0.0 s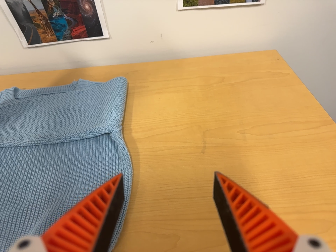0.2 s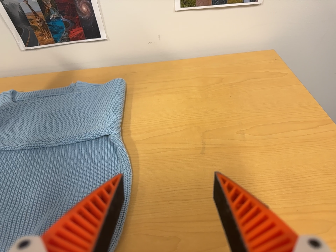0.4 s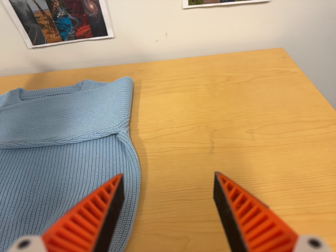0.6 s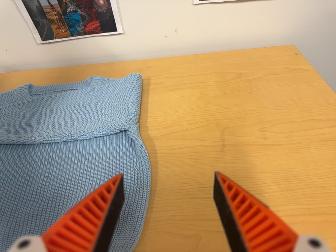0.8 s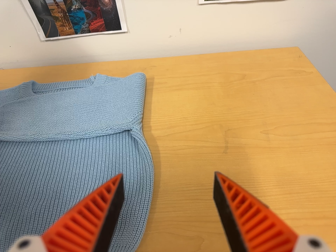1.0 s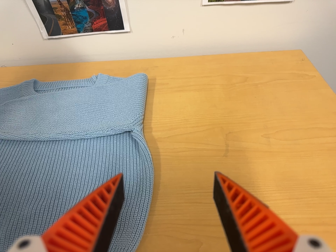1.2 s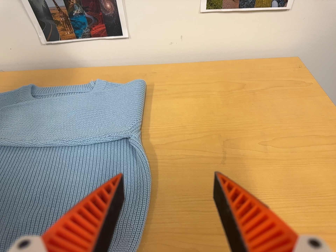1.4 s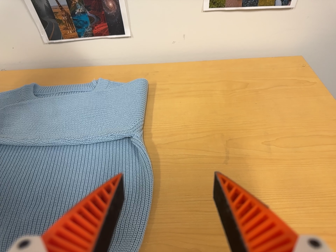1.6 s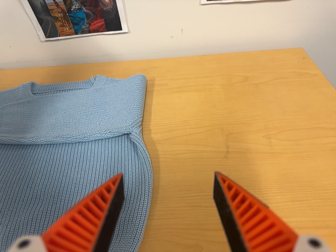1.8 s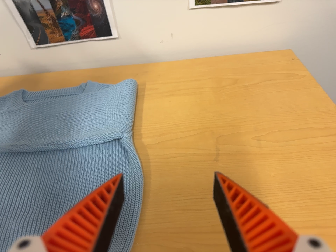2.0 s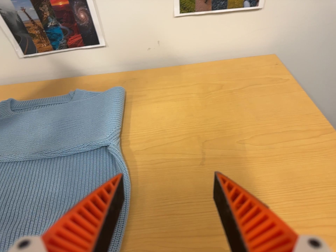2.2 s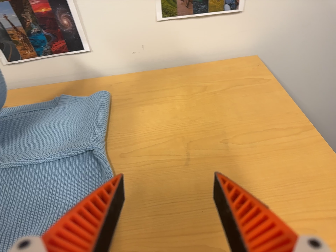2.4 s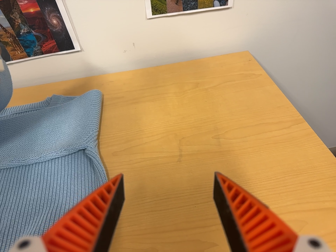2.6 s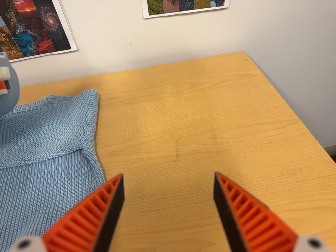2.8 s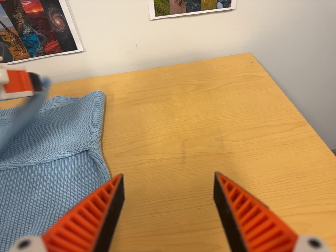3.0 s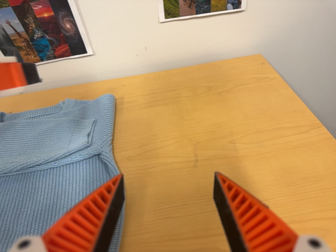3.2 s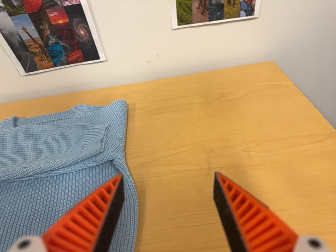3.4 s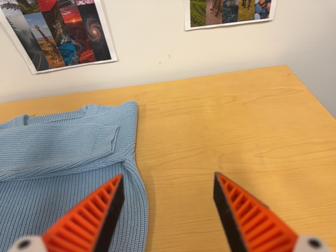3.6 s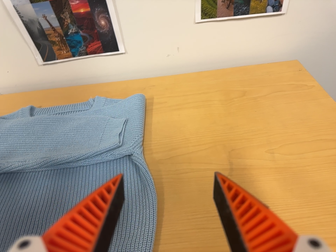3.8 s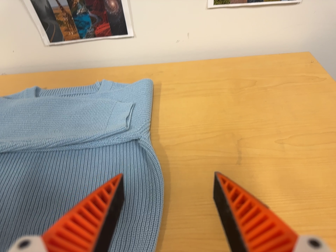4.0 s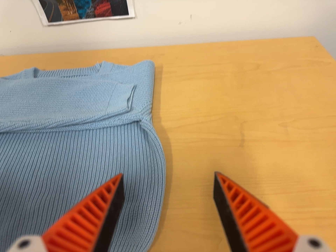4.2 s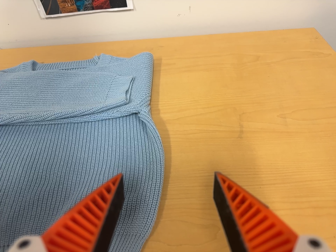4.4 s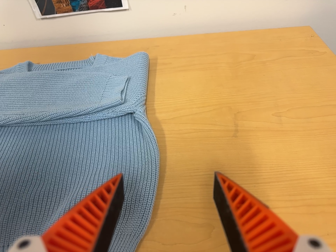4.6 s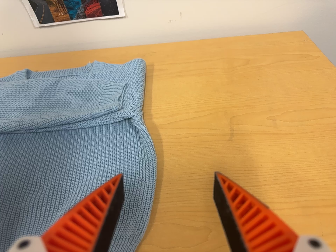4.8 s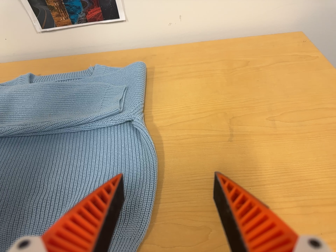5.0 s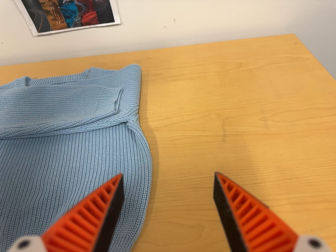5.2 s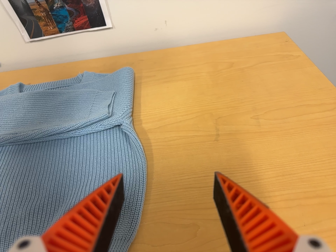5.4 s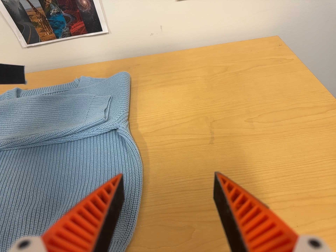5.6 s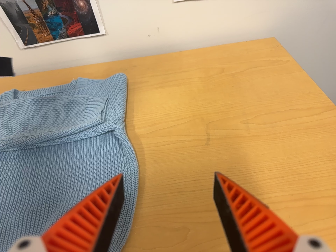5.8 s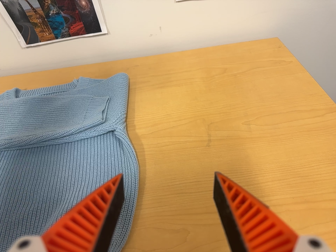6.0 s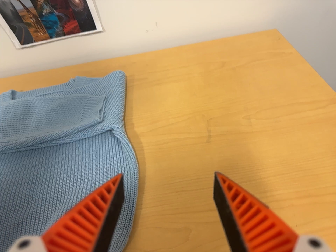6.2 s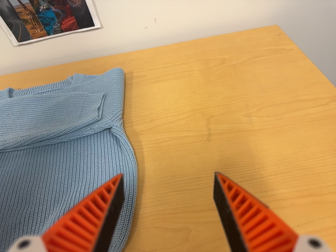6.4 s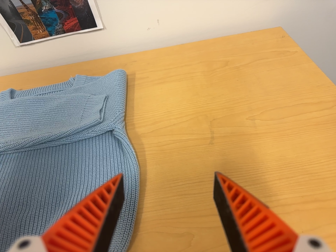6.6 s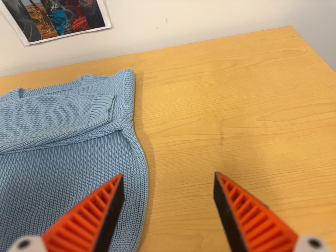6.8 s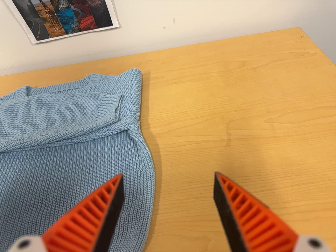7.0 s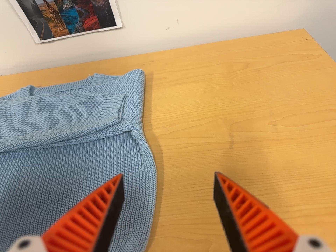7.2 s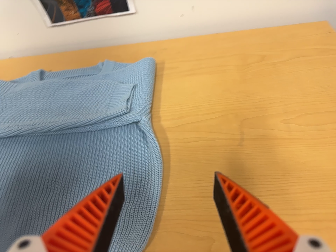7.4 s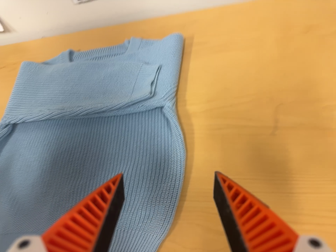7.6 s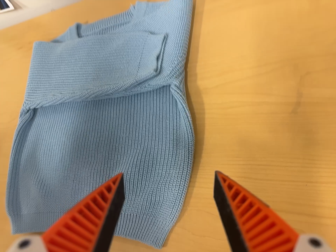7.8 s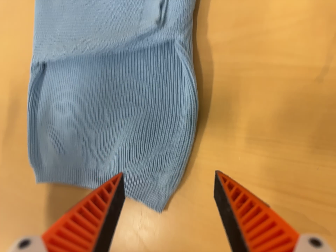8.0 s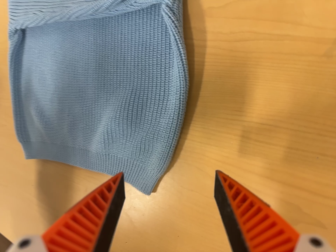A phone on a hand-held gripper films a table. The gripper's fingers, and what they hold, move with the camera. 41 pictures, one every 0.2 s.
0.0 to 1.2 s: The camera shifts only a little, or ends up much as it began.
1.2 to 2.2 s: The camera travels to its right, about 5 cm, so close, fixed things drift to the left.
2.2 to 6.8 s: The camera shifts only a little, or ends up much as it began.
6.8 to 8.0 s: The camera pans to its left by about 30 degrees. It travels toward the top of its view, to its right and forward, about 24 cm. Its aim tips toward the bottom of its view by about 45 degrees.
The film runs forward here.
